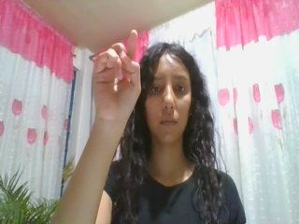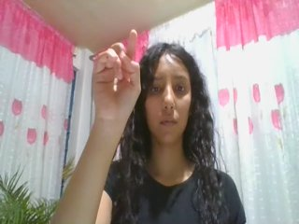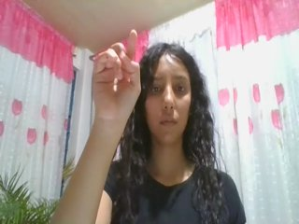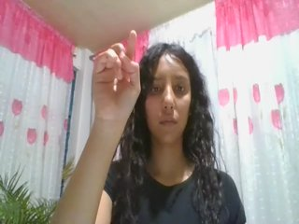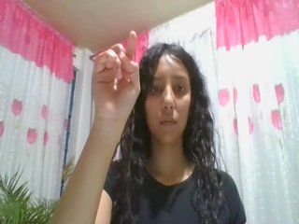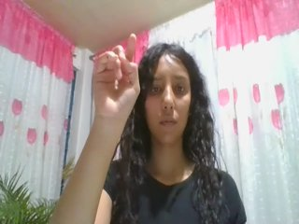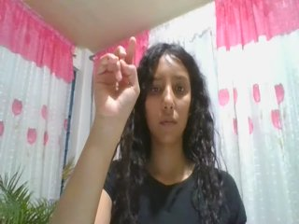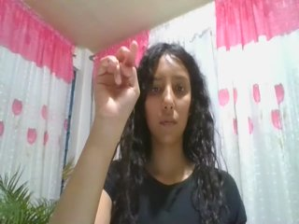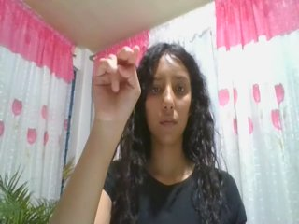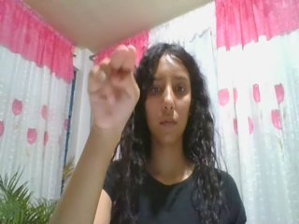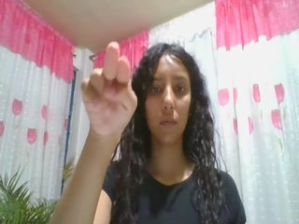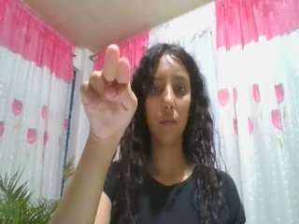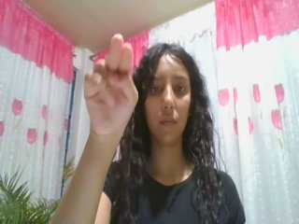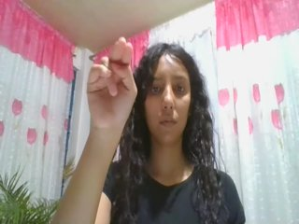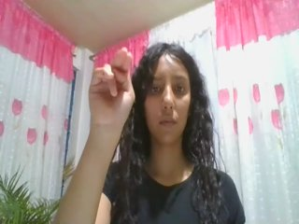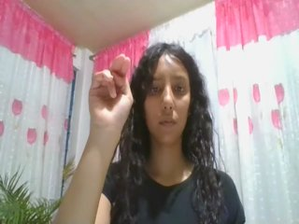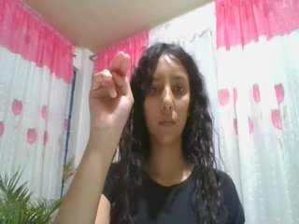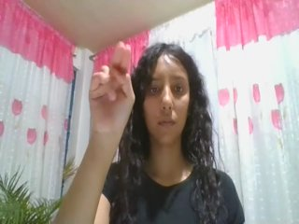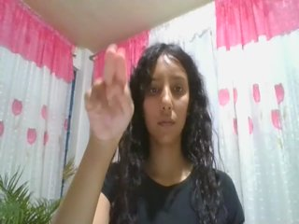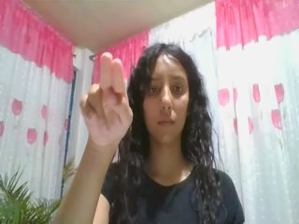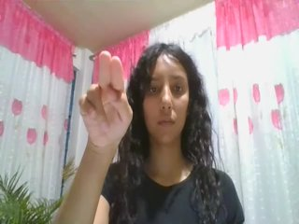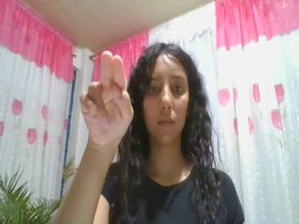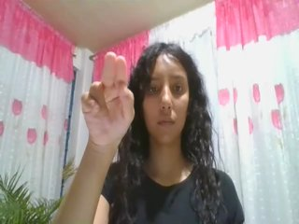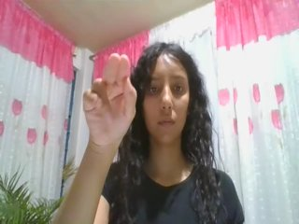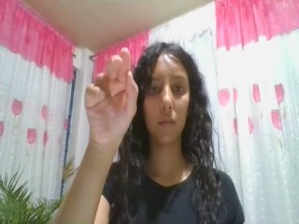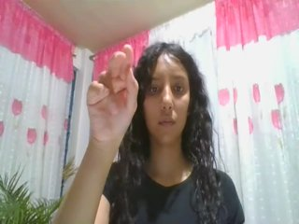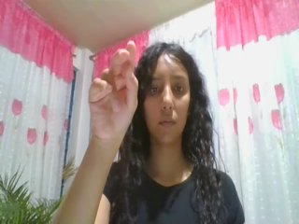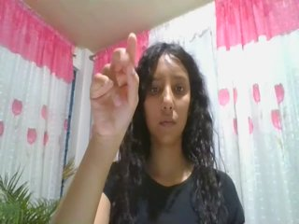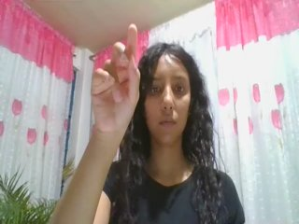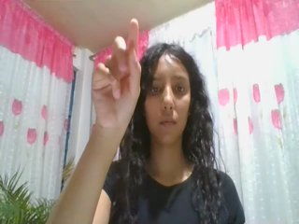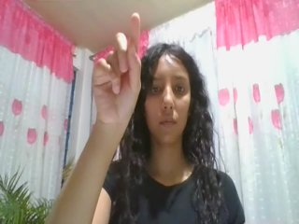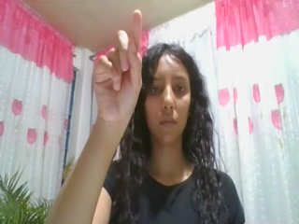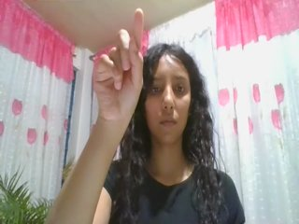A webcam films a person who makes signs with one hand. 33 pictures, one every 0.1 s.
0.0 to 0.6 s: Pointing with one finger.
0.7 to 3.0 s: Double click with two fingers.
